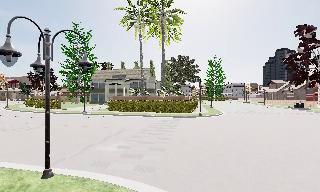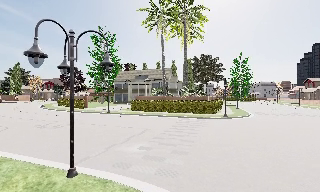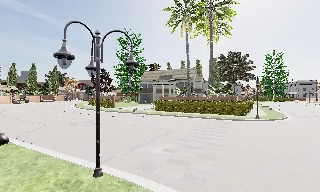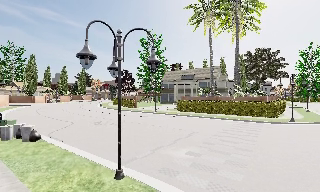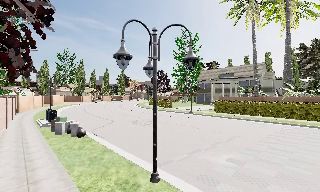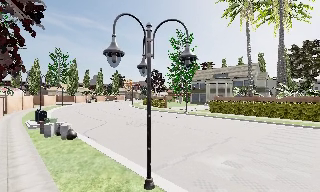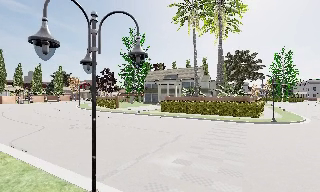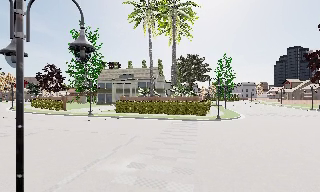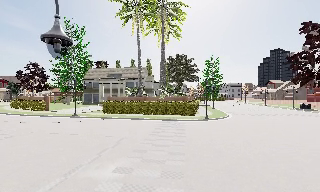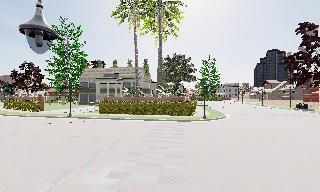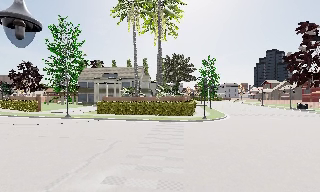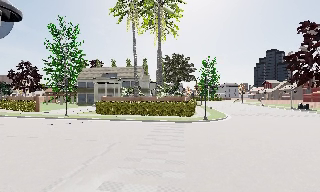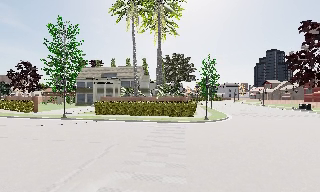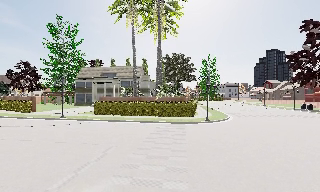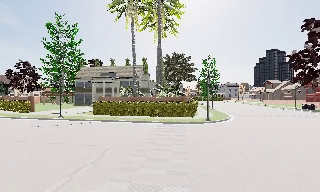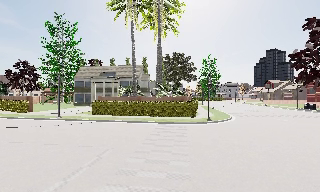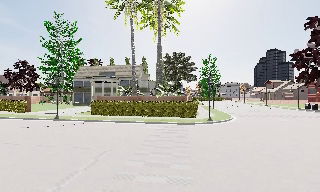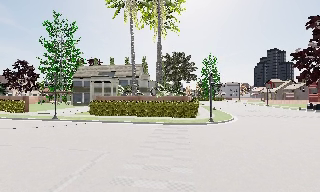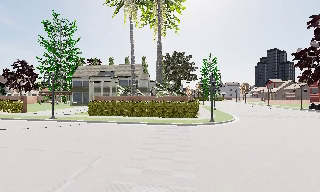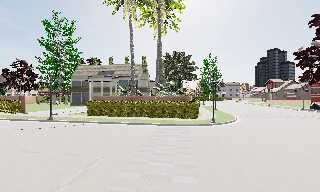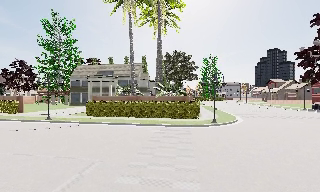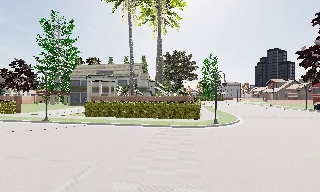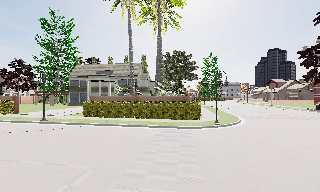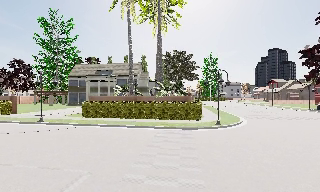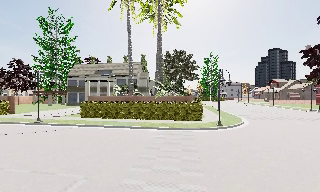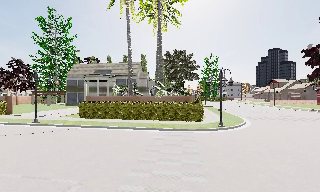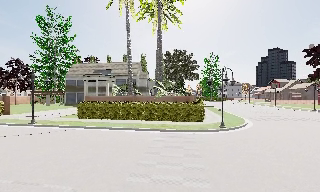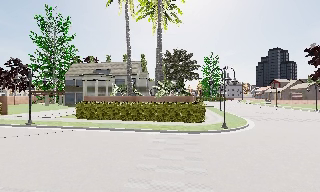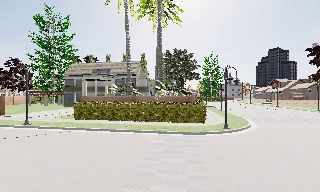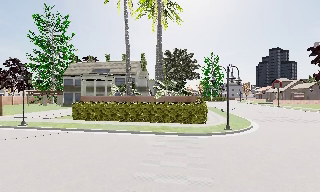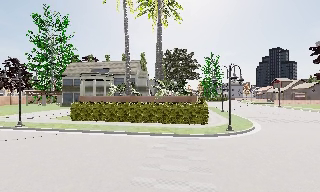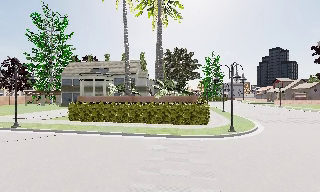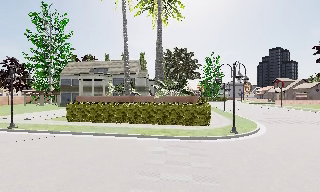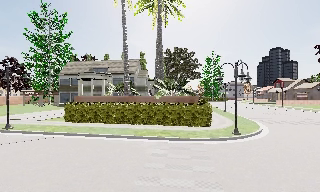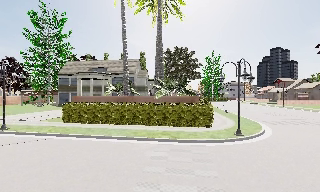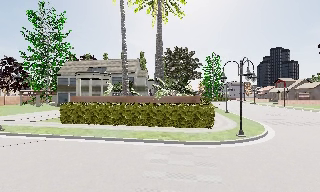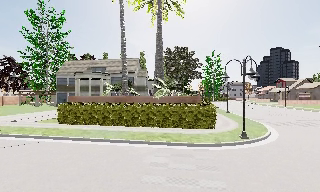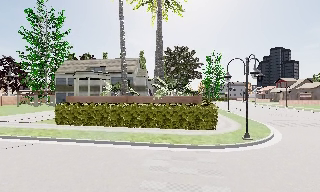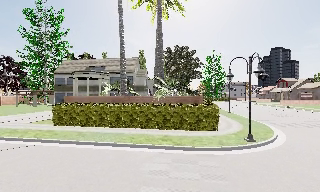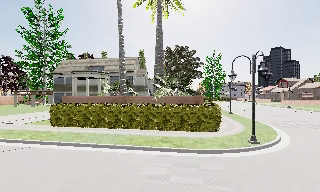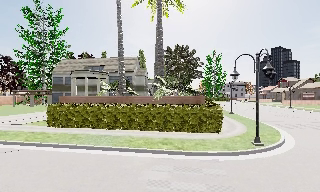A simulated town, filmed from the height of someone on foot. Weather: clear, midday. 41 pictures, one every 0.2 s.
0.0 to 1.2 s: The camera pans to its left, which is counterclockwise from overhead, by about 20 degrees. It travels forward, about 2 m, so what stands in front looms larger.
1.2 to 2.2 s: The camera swings to its right by about 20 degrees, and the scene slides to the left. It travels forward, about 1.5 m, so what stands in front looms larger.
2.2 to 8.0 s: The camera travels forward, about 9 m, so what stands in front looms larger.
The film runs forward here.
